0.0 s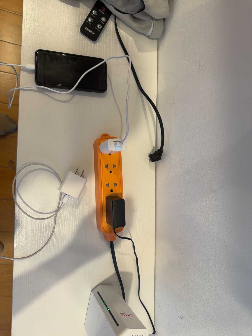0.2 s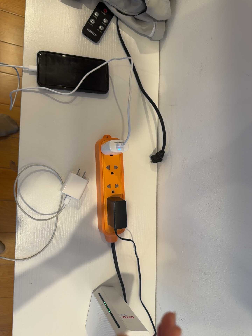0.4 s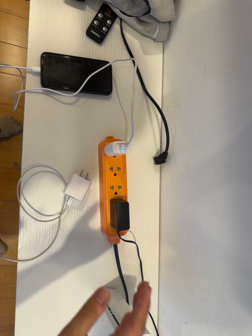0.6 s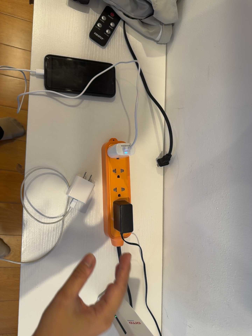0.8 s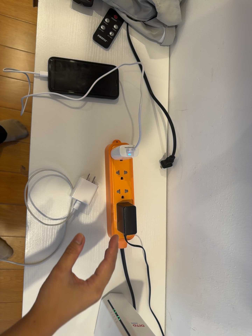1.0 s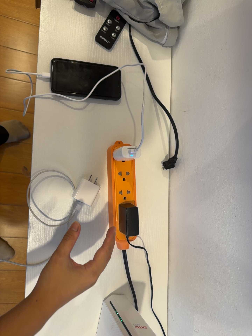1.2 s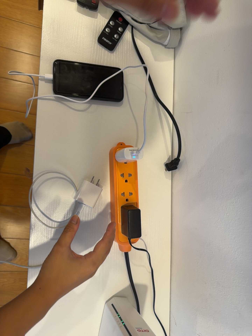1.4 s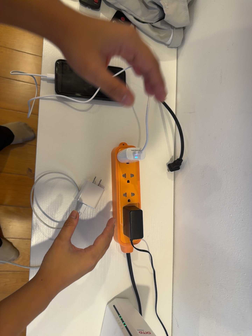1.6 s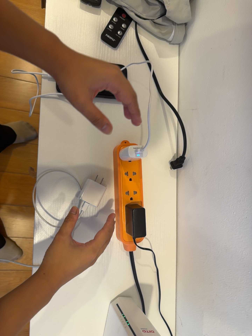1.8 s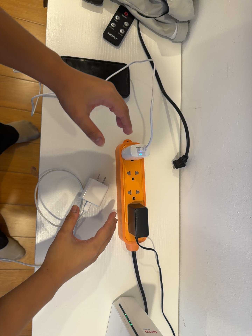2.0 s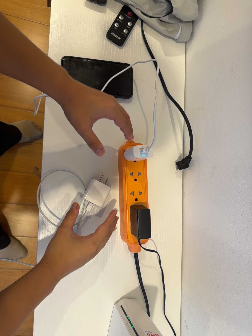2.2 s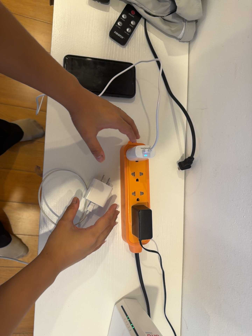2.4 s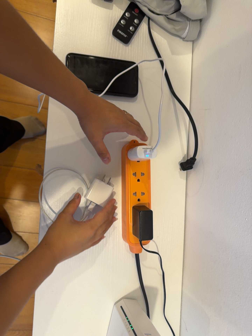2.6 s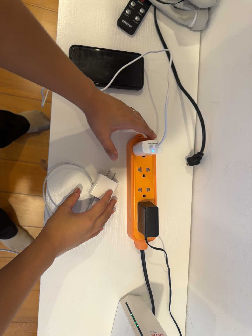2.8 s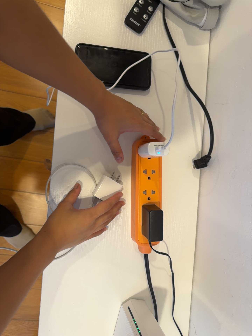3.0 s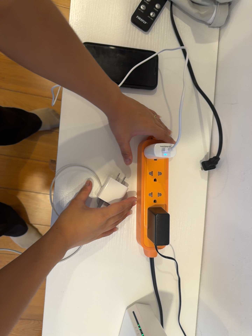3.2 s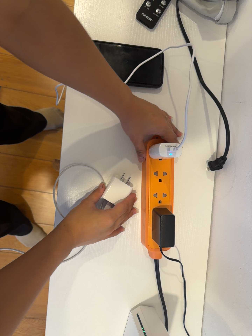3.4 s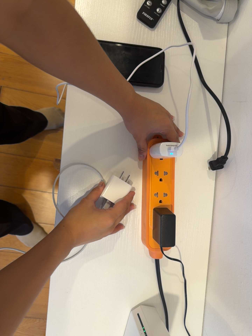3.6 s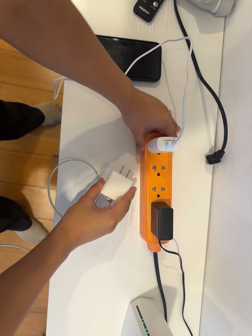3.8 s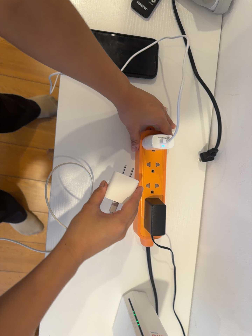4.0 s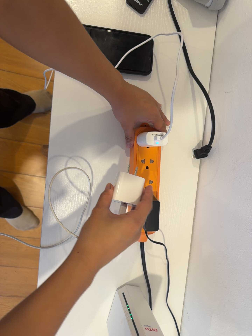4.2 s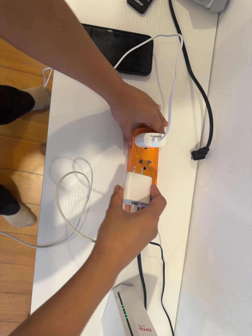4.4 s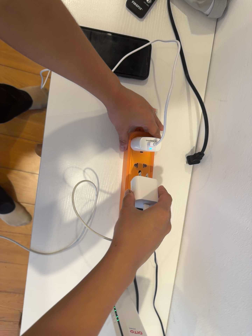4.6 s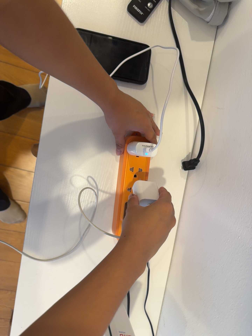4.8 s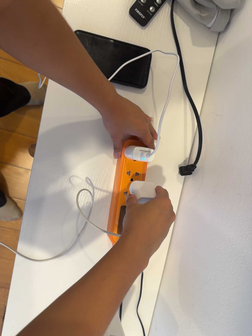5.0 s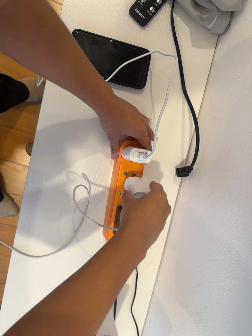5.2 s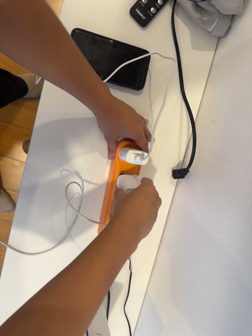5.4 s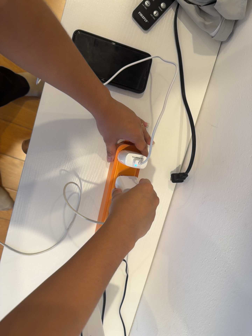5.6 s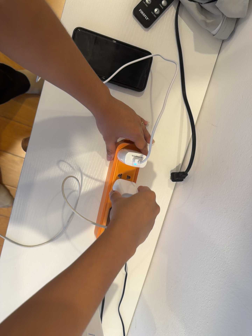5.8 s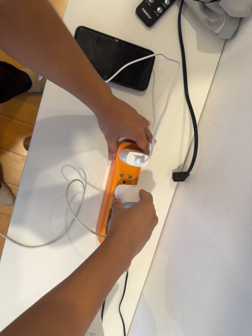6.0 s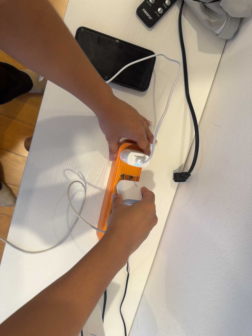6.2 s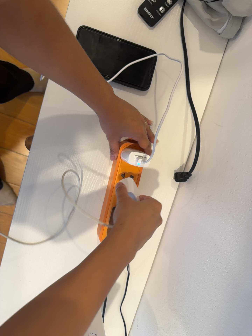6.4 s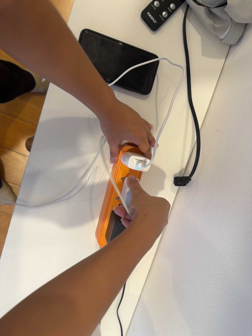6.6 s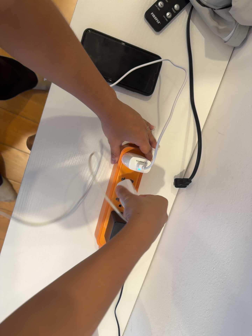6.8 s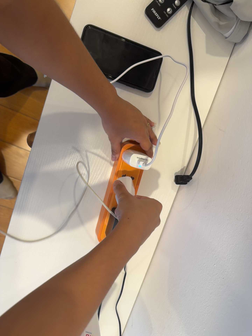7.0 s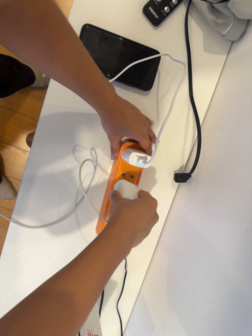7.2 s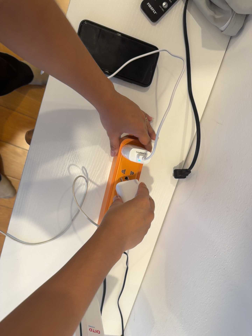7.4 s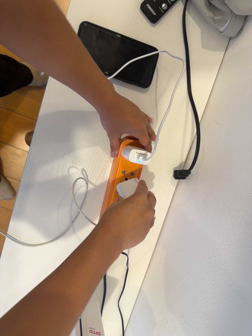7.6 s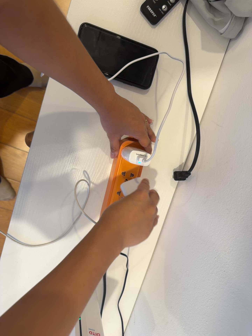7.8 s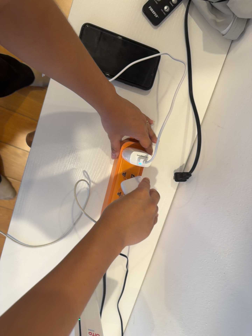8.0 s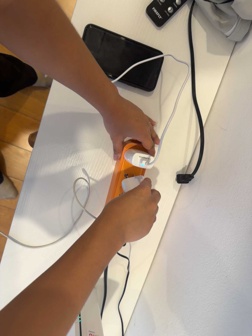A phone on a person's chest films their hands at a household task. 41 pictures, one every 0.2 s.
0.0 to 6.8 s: The camera travels toward the top of its view, about 10 cm. Its aim tips toward the bottom of its view by about 10 degrees. It rolls about its line of sight by about 20 degrees, and the scene rotates clockwise.
6.8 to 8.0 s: The camera keeps its place and its aim.
The film runs forward here.
